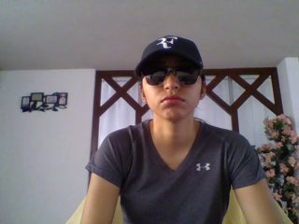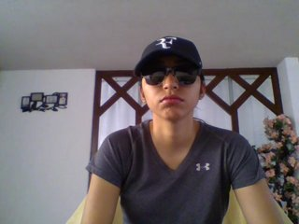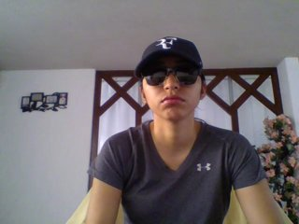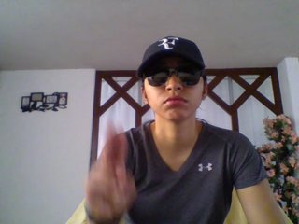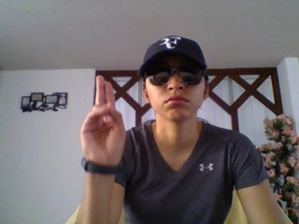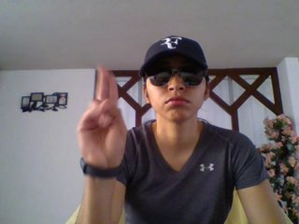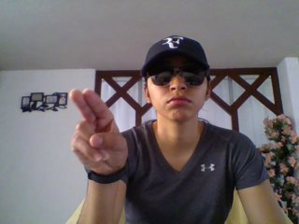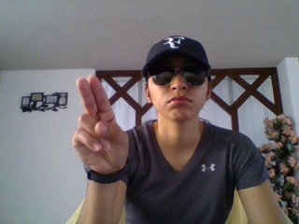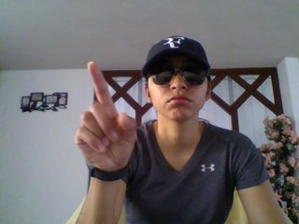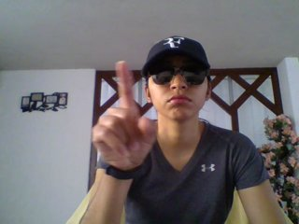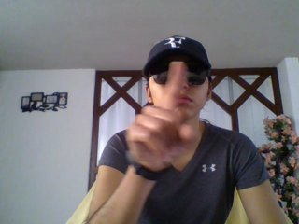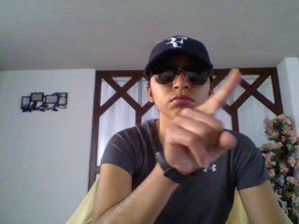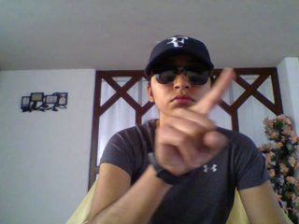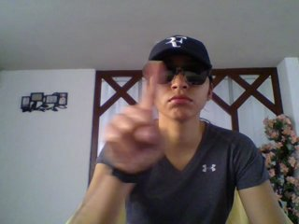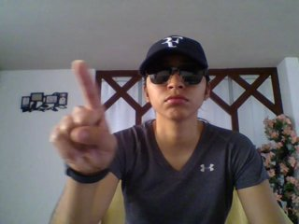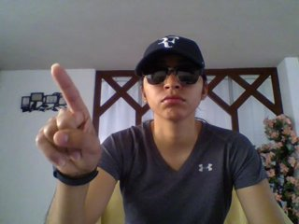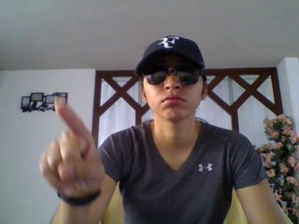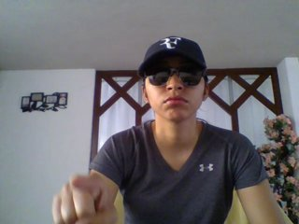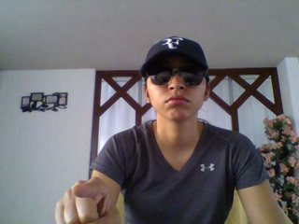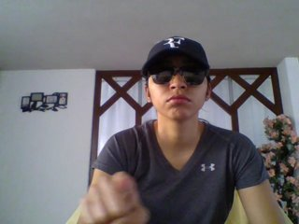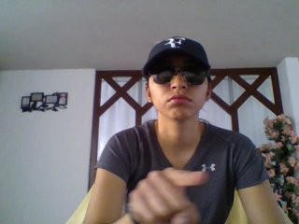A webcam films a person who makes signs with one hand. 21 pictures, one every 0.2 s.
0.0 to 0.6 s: Non-gesture.
0.7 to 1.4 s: Click with two fingers.
1.5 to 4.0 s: Pointing with one finger.
